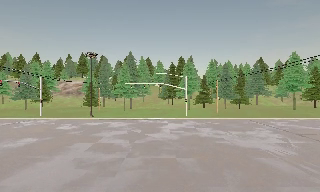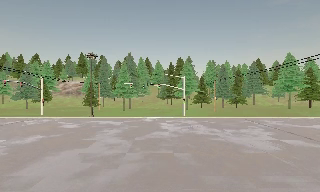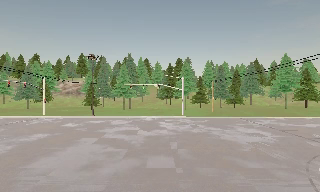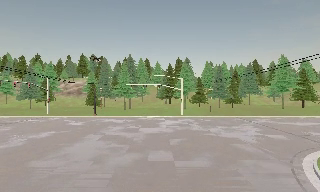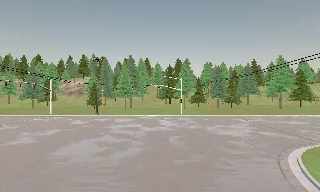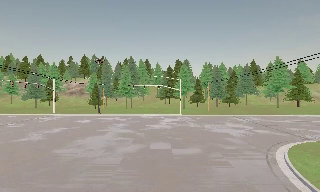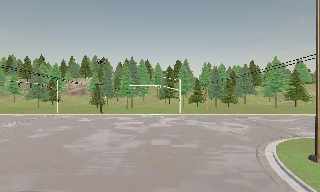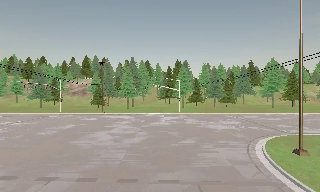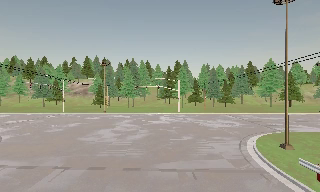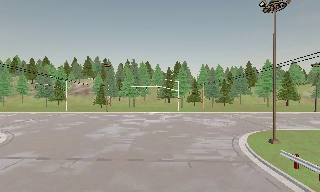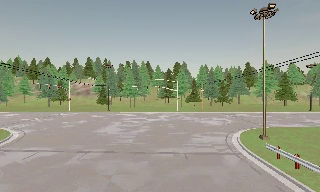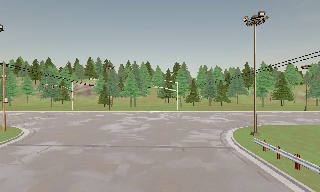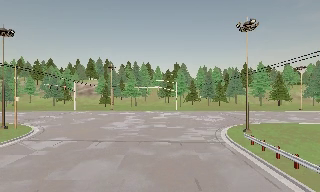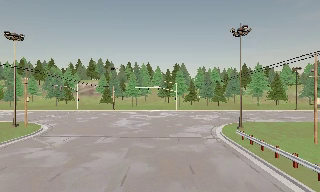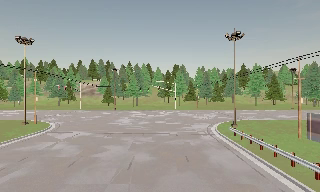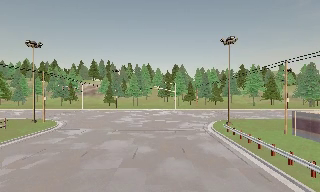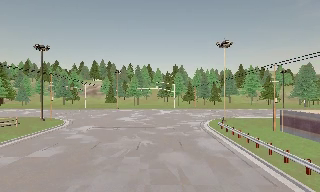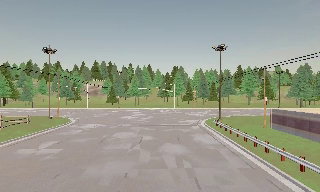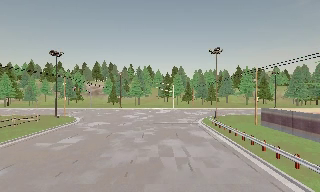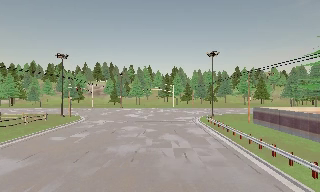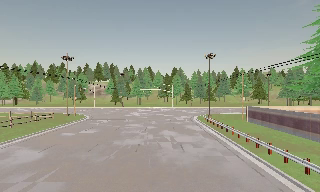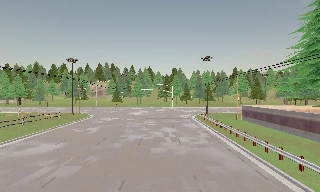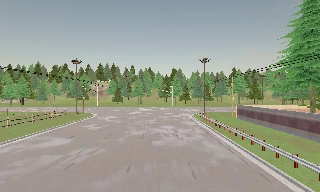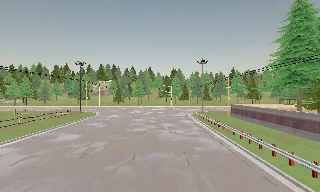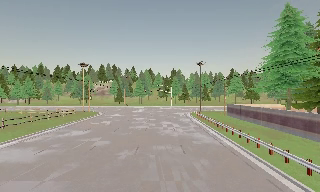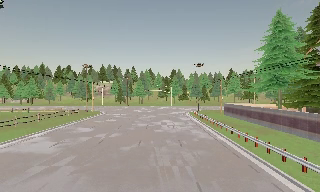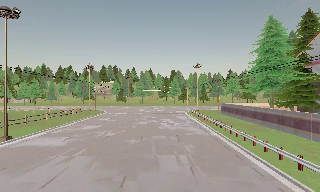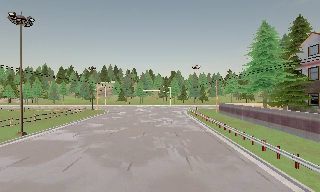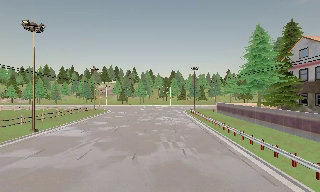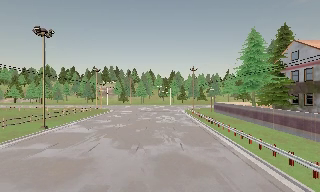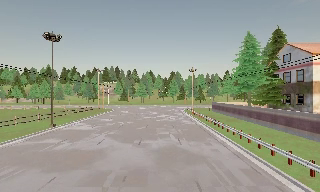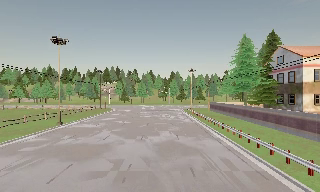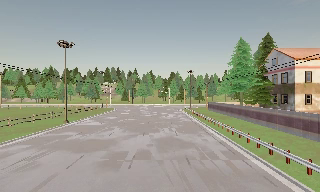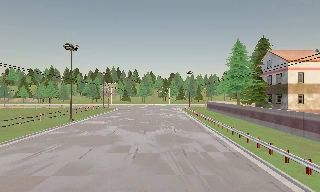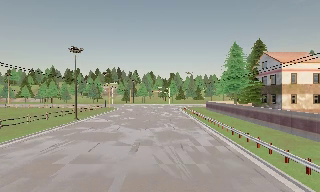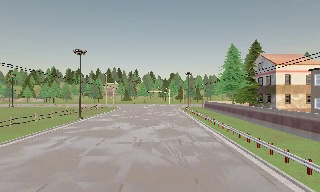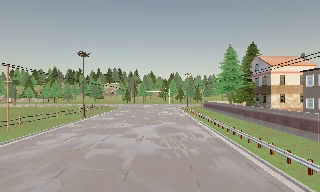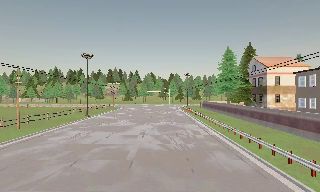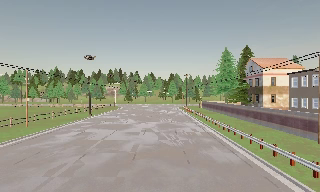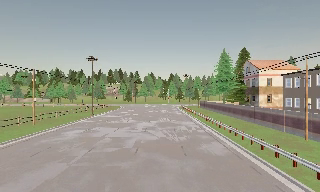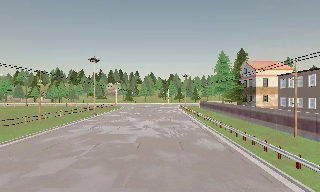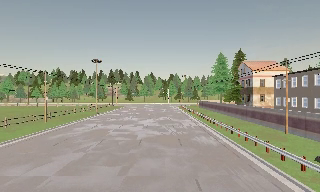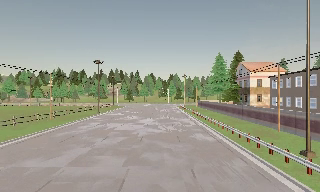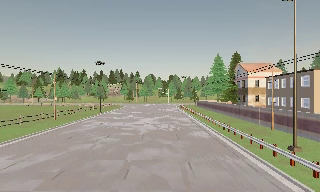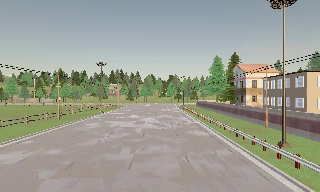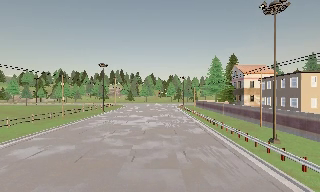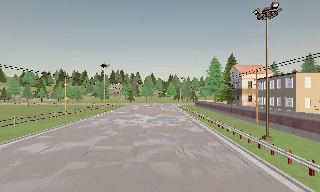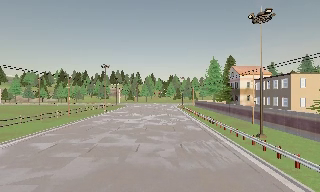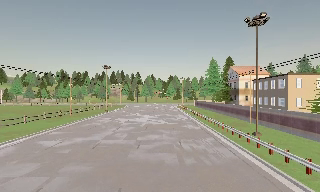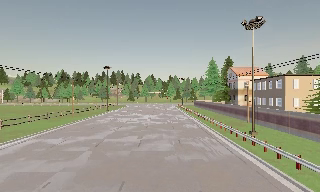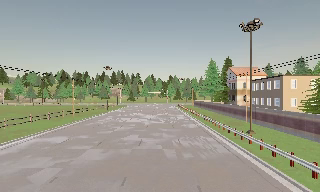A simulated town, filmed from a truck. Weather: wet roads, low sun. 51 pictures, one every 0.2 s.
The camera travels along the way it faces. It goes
backward.
0.0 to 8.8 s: The camera travels backward, about 60 m, so what stands in front gets smaller.
8.8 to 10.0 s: The camera travels backward, about 4.5 m, so what stands in front gets smaller. It loses speed.
The film runs backward here.
